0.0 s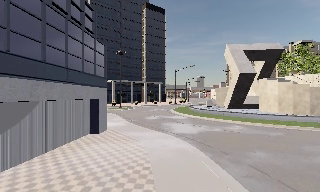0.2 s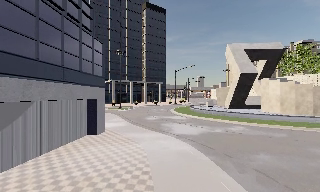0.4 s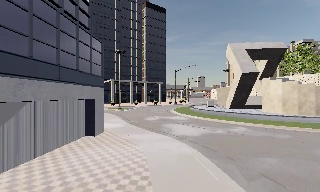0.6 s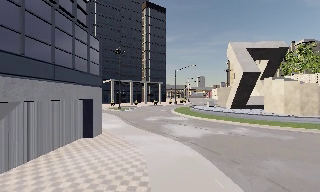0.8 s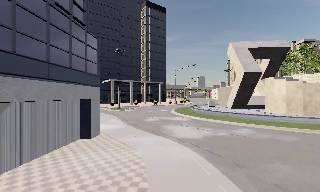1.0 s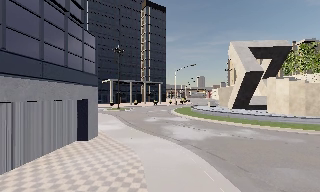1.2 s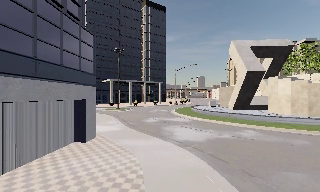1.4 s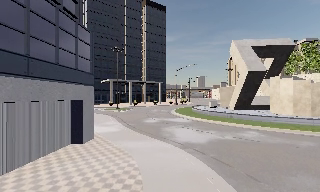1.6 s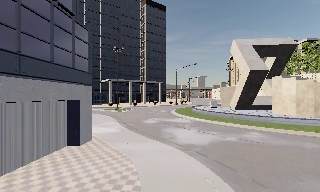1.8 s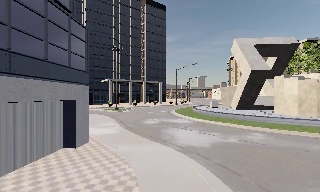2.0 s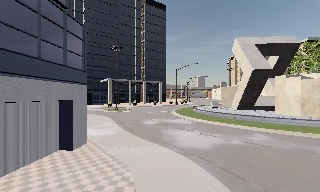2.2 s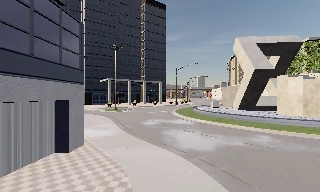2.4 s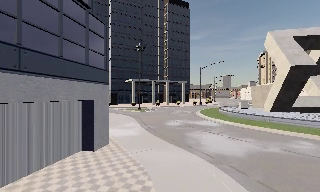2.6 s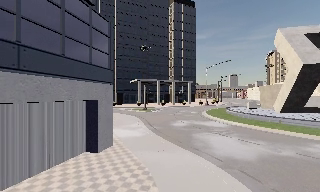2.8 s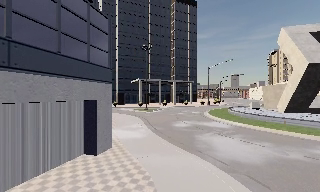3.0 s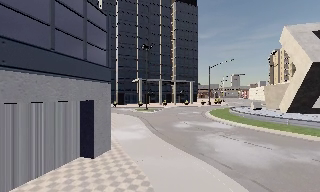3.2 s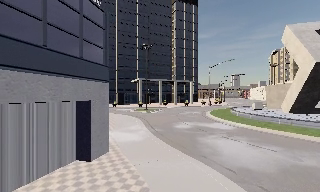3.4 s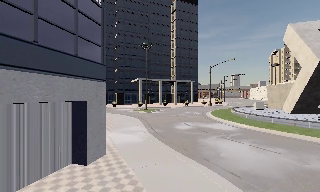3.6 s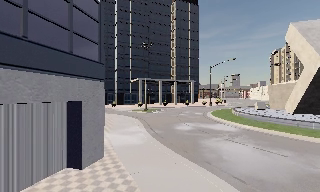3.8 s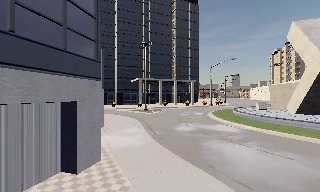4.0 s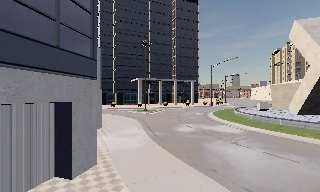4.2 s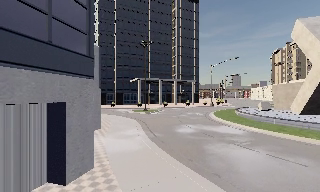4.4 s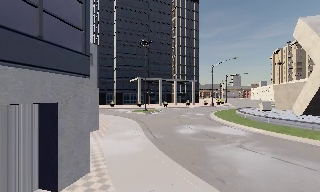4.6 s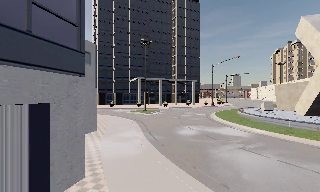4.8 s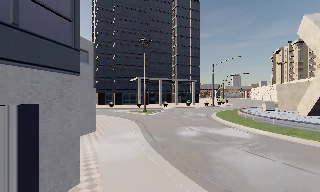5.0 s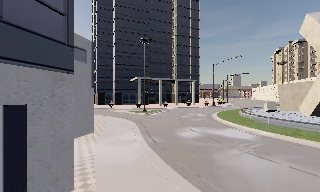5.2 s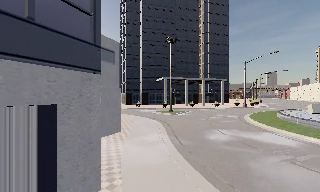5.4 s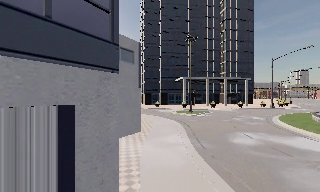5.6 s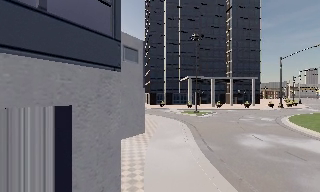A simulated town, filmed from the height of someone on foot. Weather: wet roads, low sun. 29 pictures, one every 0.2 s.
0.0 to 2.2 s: The camera travels forward, about 3.5 m, so what stands in front looms larger.
2.2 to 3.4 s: The scene slides to the right, as the camera pans about 10 degrees to its left. It travels forward, about 2 m, so what stands in front looms larger.
3.4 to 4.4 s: The camera travels forward, about 1.5 m, so what stands in front looms larger.
4.4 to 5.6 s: The scene slides to the right, as the camera pans about 20 degrees to its left. It travels forward, about 2 m, so what stands in front looms larger.
The film runs forward here.
